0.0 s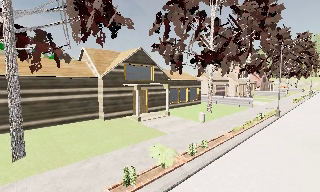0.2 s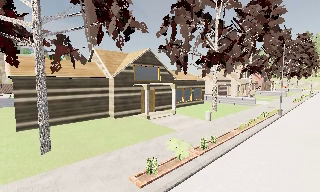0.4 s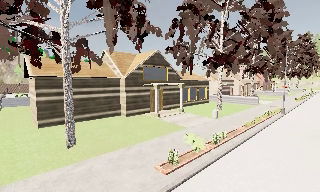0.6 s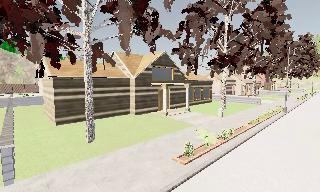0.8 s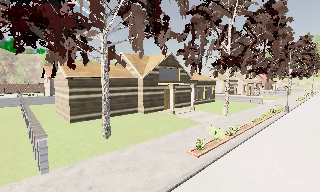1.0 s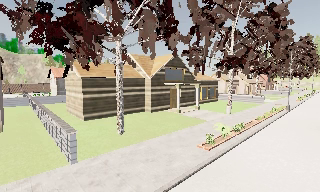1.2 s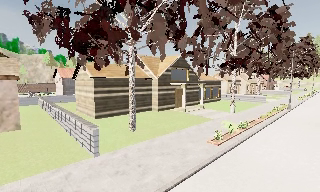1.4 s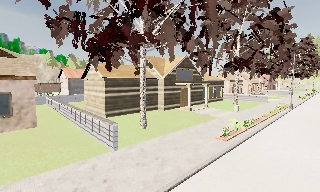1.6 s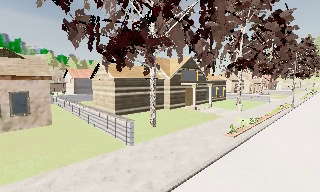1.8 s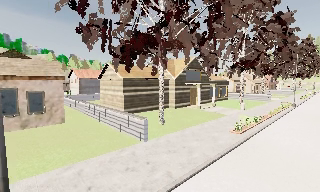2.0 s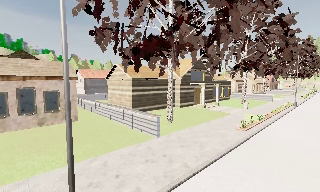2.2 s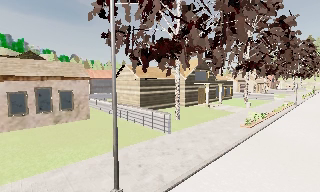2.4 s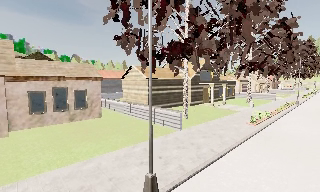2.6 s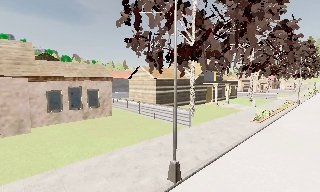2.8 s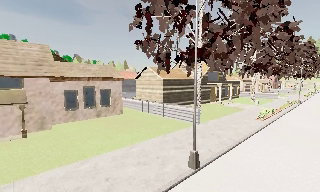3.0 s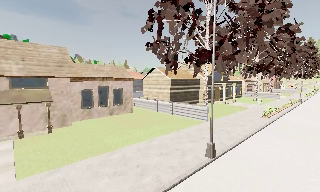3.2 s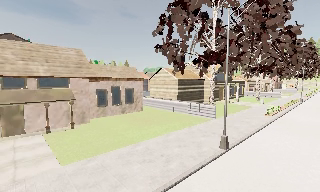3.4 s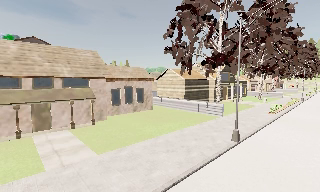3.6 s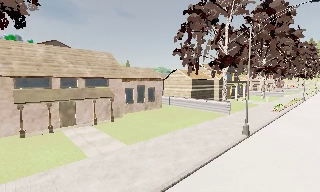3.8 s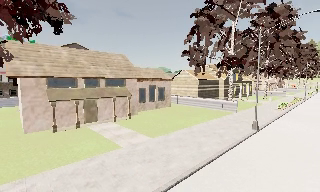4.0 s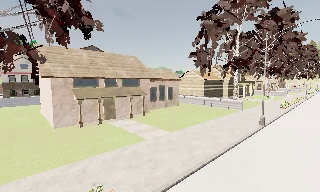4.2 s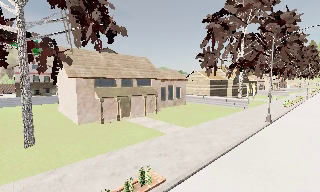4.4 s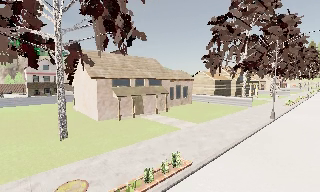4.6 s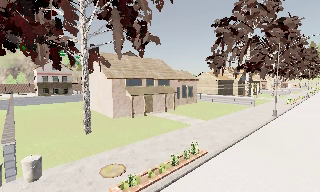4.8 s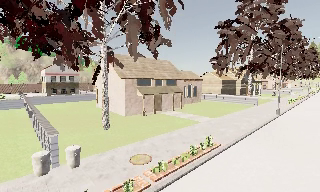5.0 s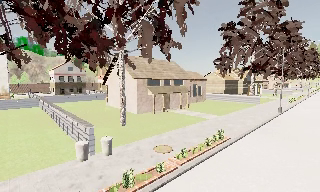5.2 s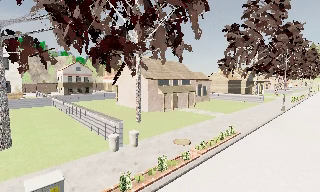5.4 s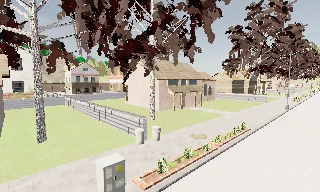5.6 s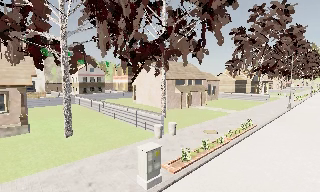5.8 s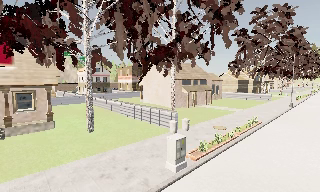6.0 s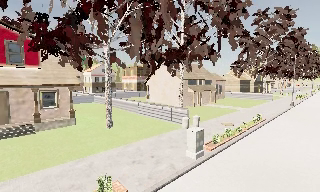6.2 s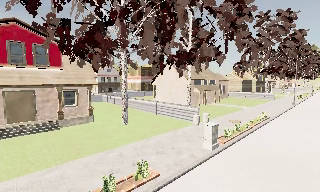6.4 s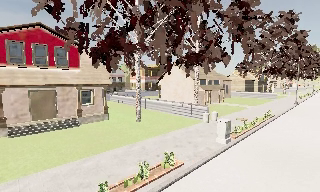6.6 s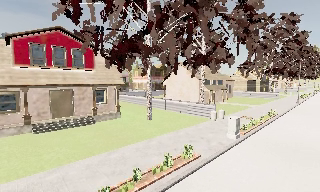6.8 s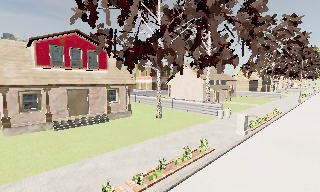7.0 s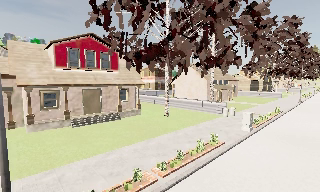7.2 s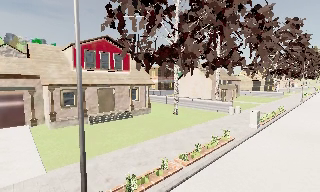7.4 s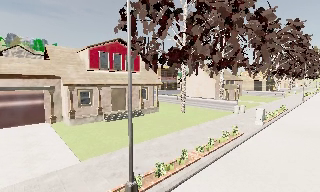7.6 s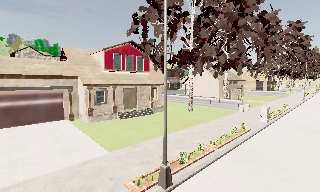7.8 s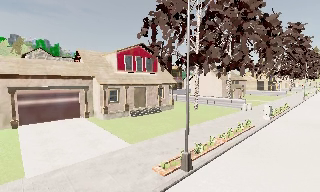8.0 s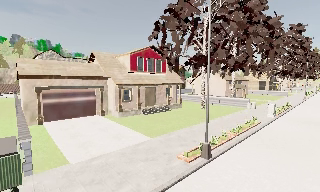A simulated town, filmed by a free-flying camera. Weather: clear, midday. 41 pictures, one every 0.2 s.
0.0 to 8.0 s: The camera travels to its left and backward, about 55 m, so close, fixed things drift to the right.
The film runs backward here.
